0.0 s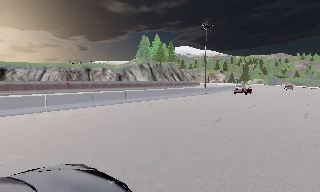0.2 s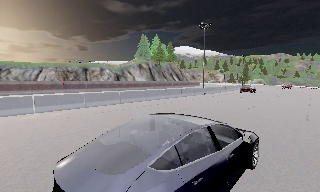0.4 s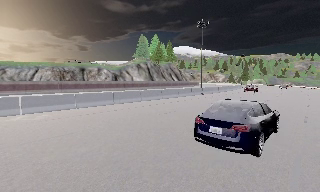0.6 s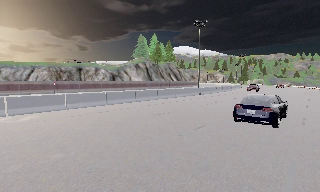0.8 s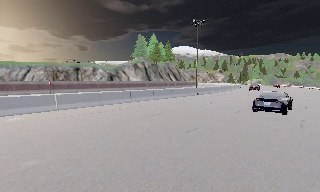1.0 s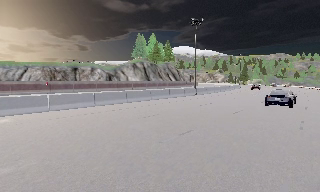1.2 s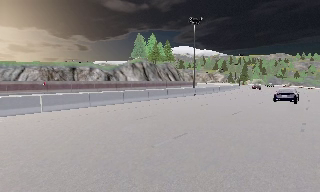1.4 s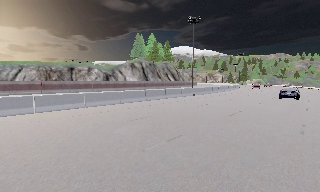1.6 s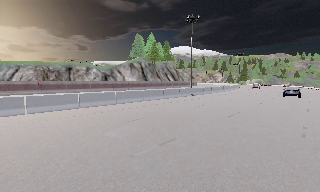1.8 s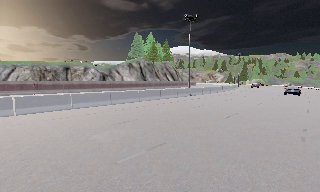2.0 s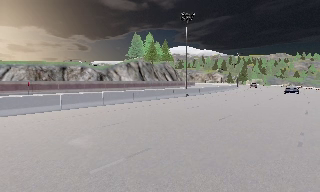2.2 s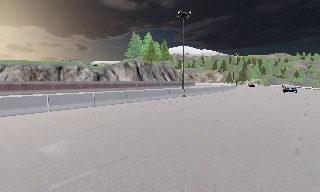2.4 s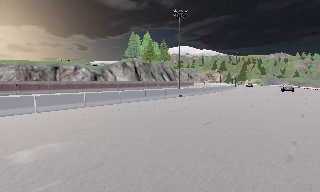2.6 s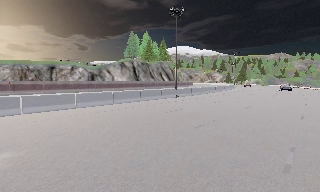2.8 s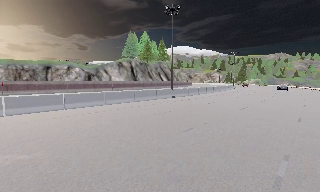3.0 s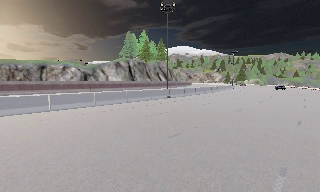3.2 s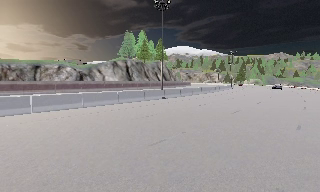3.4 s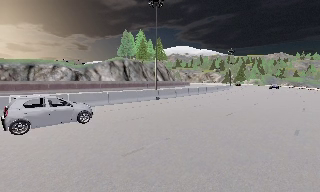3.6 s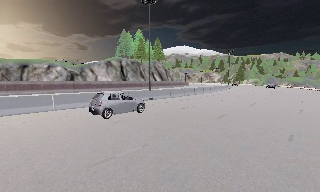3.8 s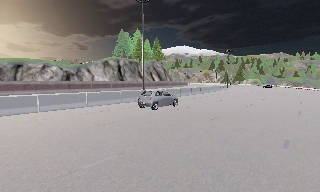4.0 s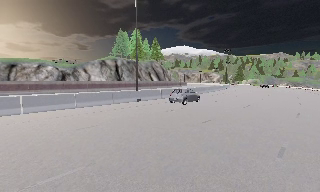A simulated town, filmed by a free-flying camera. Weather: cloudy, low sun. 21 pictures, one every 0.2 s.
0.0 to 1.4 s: The camera travels forward and to its right, about 4 m, so what stands in front looms larger. It loses speed.
1.4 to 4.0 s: The camera travels to its right and forward, about 11 m, so close, fixed things drift to the left.
The film runs forward here.
